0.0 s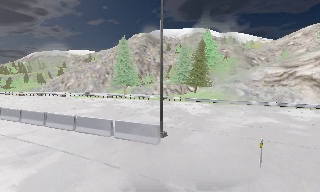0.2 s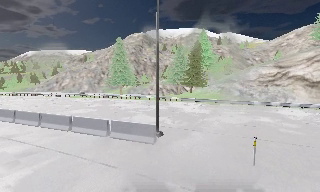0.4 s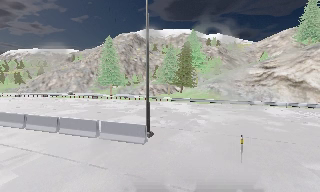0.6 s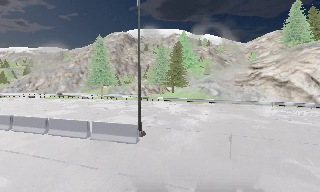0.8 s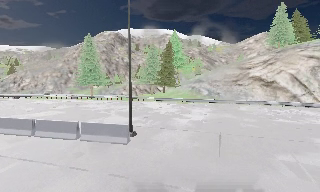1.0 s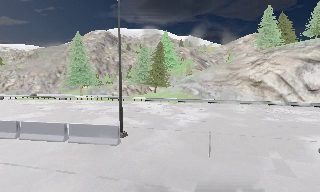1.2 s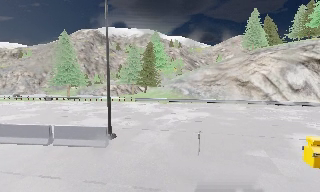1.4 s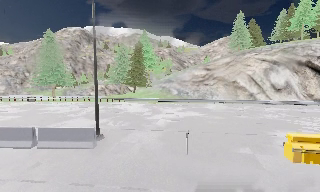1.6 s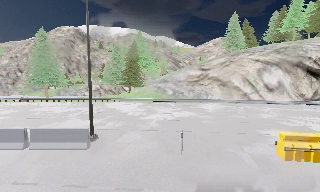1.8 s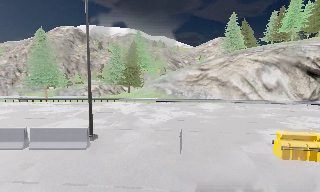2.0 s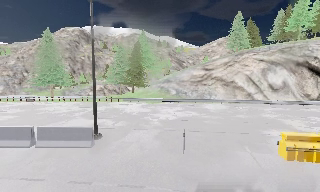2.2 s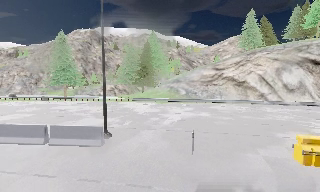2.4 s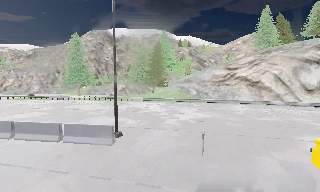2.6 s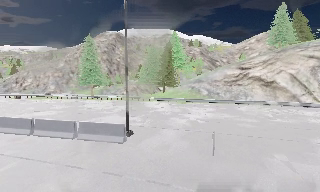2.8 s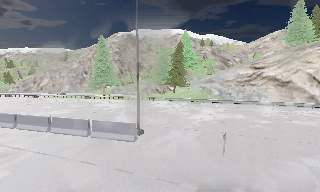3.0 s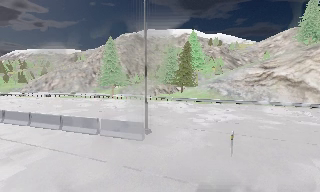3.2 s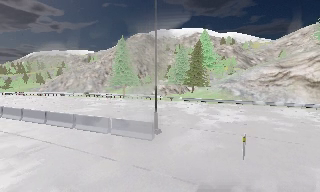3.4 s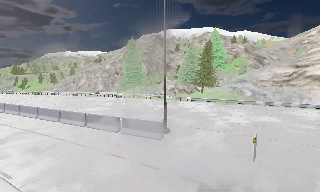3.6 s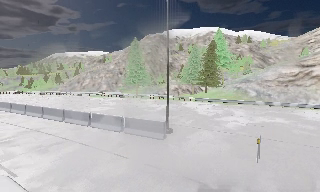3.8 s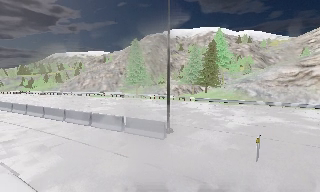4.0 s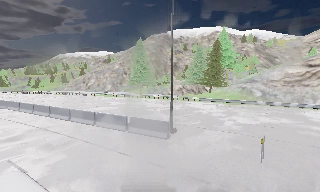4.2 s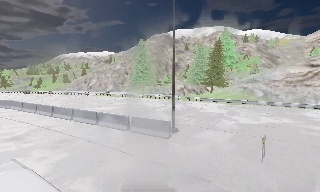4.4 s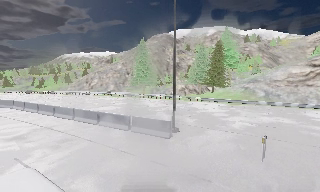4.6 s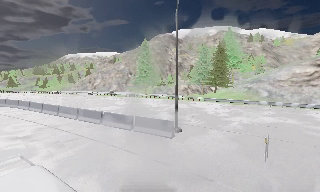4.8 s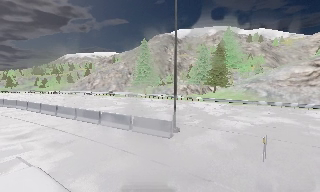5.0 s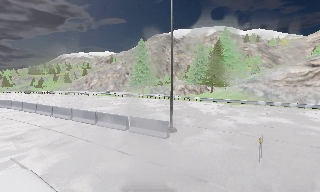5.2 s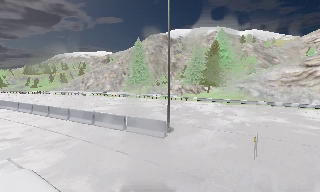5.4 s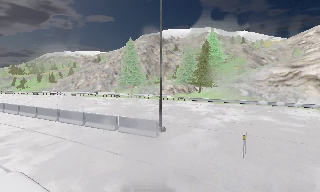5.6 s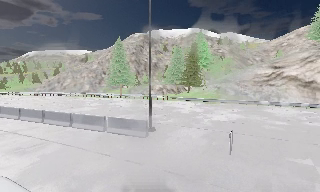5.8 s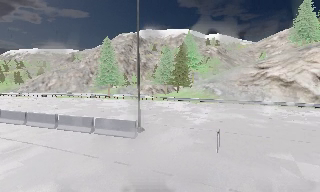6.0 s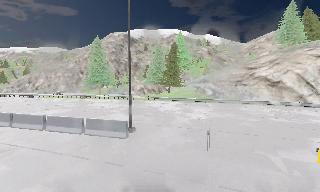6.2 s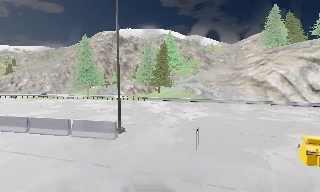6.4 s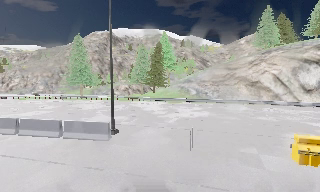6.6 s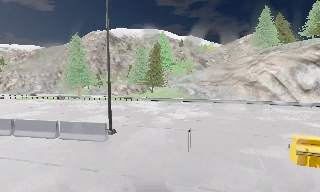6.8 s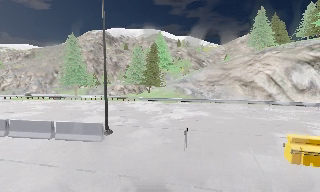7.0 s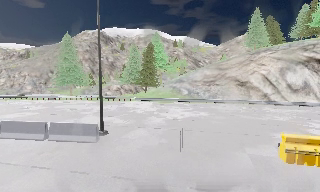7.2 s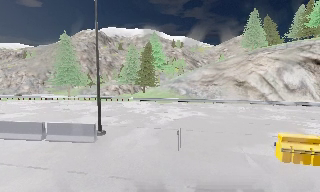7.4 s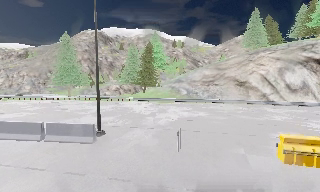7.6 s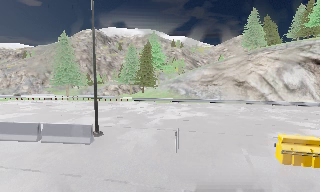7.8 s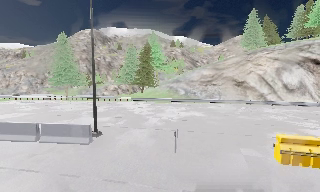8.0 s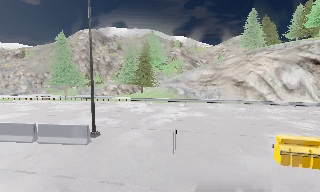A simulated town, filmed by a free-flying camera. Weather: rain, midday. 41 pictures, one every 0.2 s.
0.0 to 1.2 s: The scene slides to the left, as the camera pans about 15 degrees to its right.
1.2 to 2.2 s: The camera shifts only a little, or ends up much as it began.
2.2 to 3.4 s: The camera swings to its left by about 20 degrees, and the scene slides to the right.
3.4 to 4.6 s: The camera shifts only a little, or ends up much as it began.
4.6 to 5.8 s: The camera pans to its right, which is clockwise from overhead, by about 10 degrees.
5.8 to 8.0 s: The scene slides to the left, as the camera pans about 10 degrees to its right. It travels to its right and forward, about 1 m, so close, fixed things drift to the left.
The film runs forward here.
